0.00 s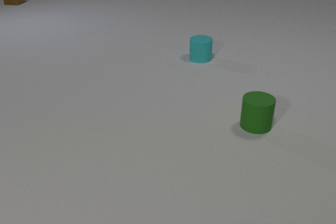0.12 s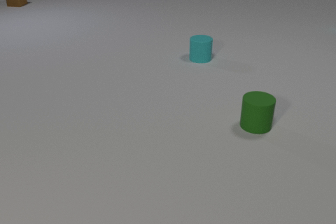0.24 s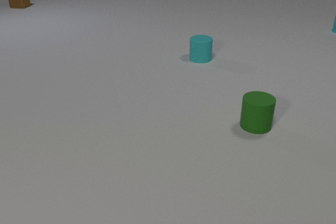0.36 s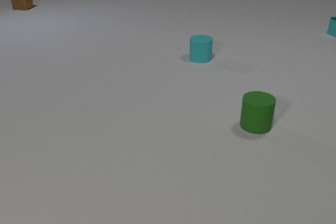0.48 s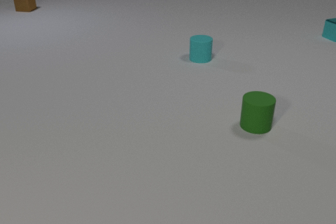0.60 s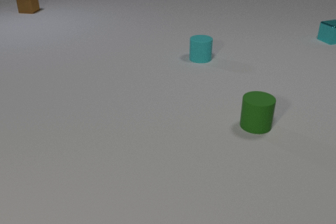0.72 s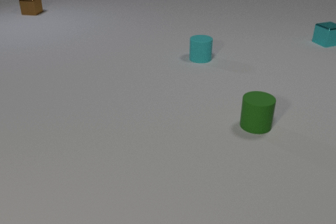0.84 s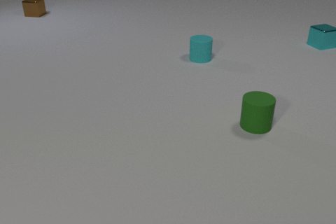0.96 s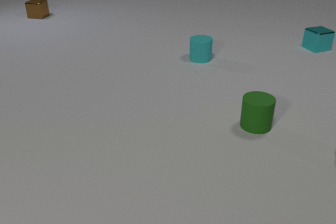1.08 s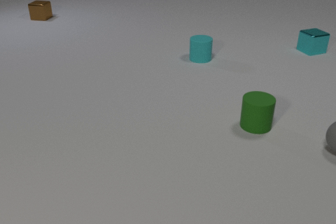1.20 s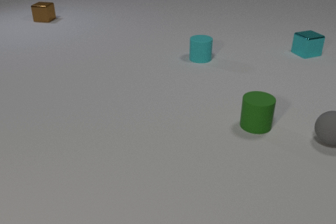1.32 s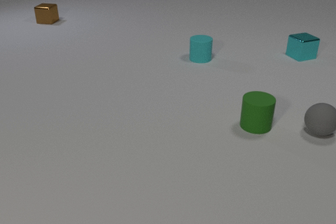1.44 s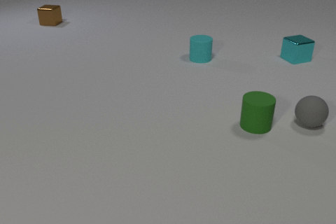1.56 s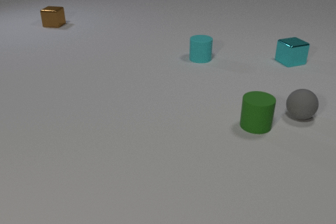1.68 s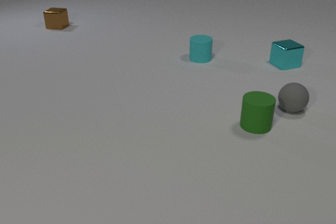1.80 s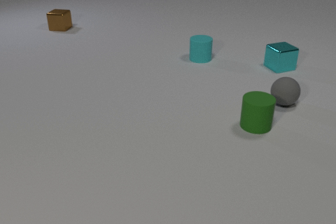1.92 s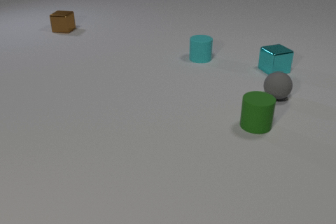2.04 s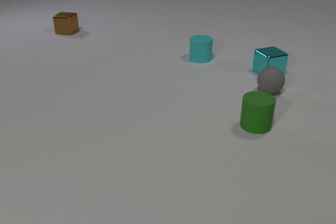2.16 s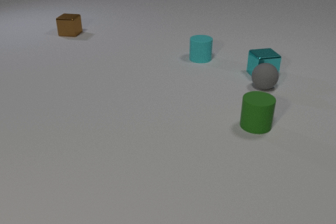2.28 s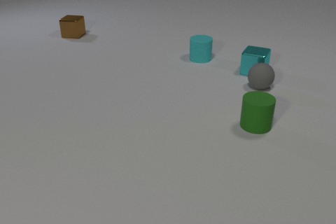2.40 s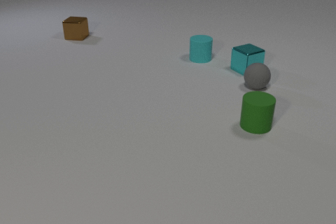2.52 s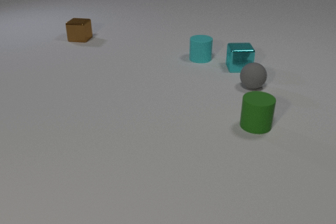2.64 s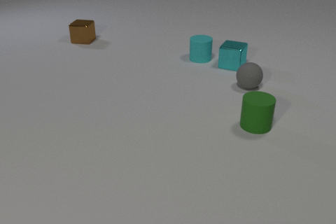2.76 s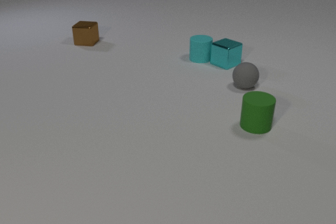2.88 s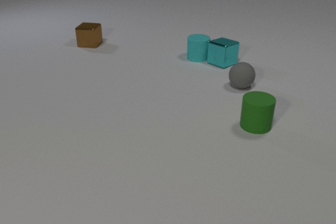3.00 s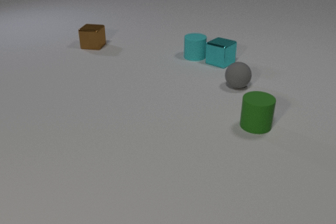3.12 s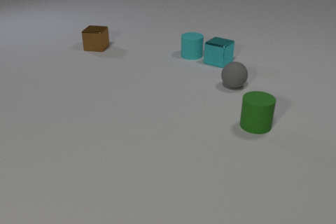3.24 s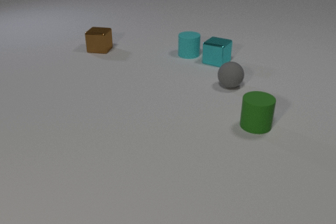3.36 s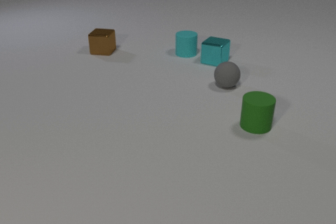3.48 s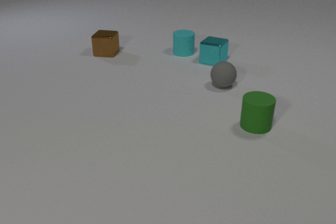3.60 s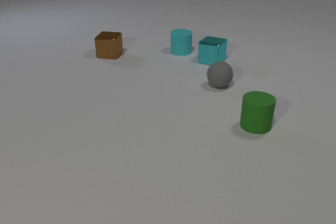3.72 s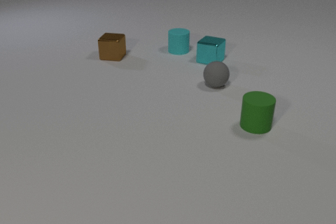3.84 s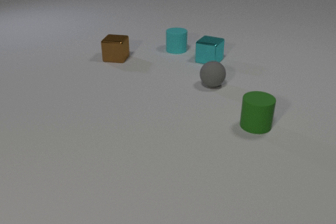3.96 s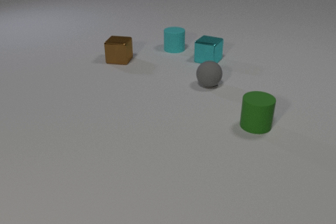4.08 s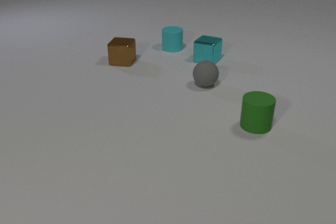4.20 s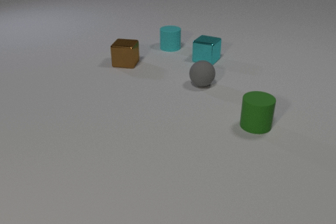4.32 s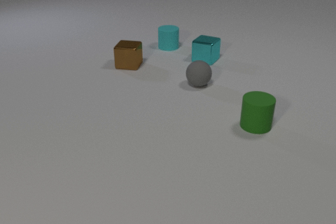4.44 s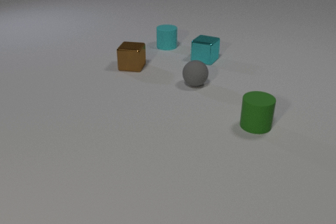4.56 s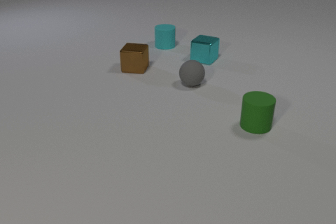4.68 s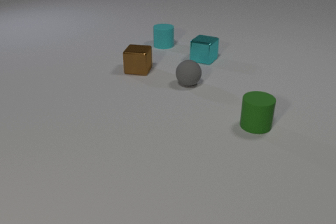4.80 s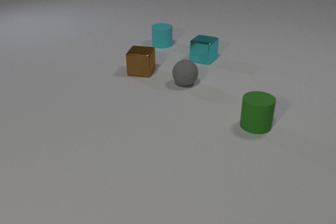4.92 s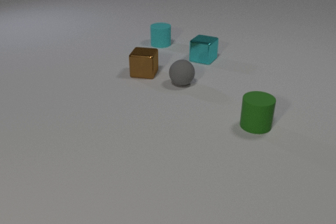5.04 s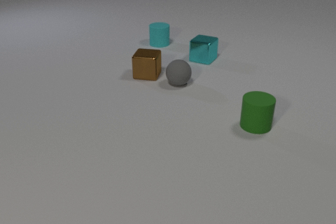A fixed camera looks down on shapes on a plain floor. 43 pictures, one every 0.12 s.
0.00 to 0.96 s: The cyan metal cube comes in at the right edge, slides toward the camera and to the left. The brown metal cube slides toward the camera.
0.96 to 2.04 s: The gray rubber sphere comes in at the right edge, rolls away from the camera and to the left. The cyan metal cube slides toward the camera and to the left. The brown metal cube slides toward the camera and to the right.
2.04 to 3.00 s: The gray rubber sphere rolls to the left. The cyan metal cube slides to the left. The cyan rubber cylinder slides to the left and away from the camera. The brown metal cube slides toward the camera and to the right. The gray rubber sphere and the cyan metal cube collide. The cyan metal cube and the cyan rubber cylinder collide.
3.00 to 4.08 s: The gray rubber sphere rolls to the left. The cyan metal cube slides to the left. The cyan rubber cylinder slides to the left and away from the camera. The brown metal cube slides toward the camera and to the right.
4.08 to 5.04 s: The gray rubber sphere rolls to the left. The cyan rubber cylinder slides away from the camera and to the left. The brown metal cube slides toward the camera and to the right.
What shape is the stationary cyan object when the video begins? cylinder.
How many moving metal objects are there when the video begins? 1.
What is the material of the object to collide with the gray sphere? metal.
